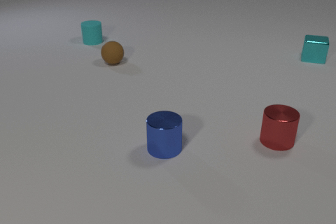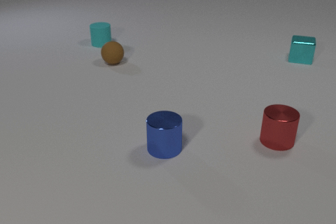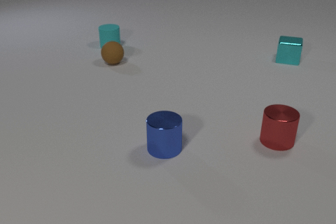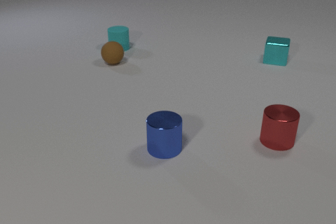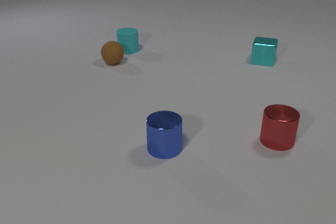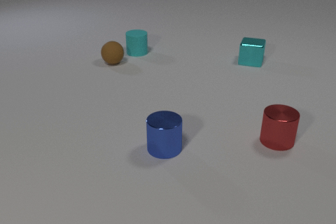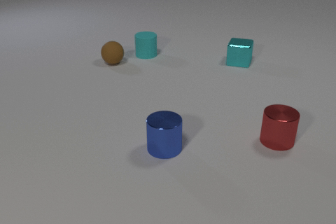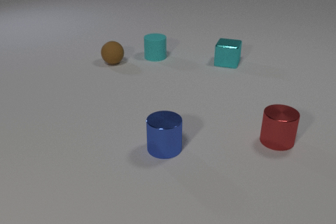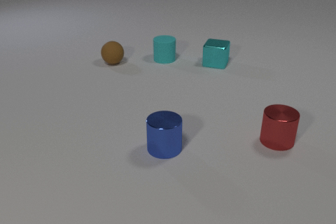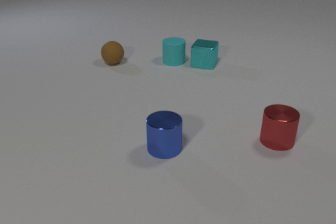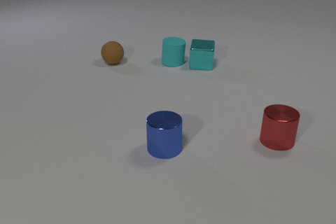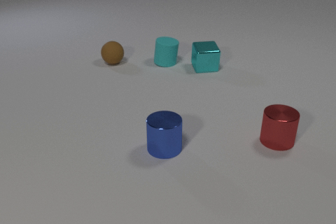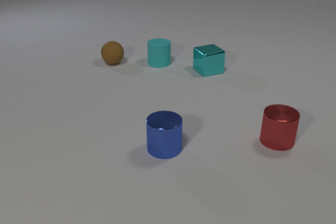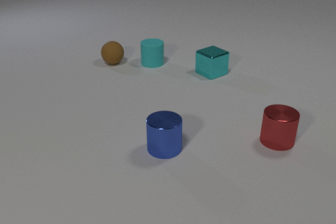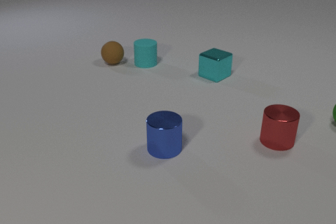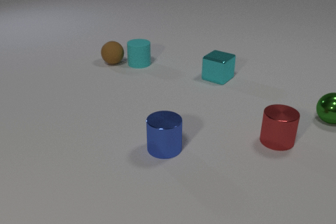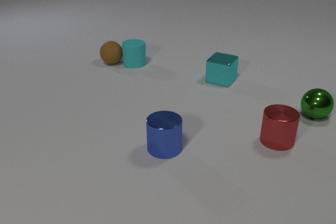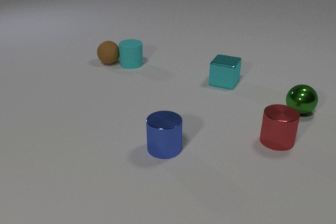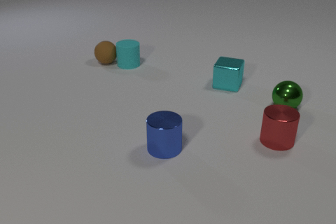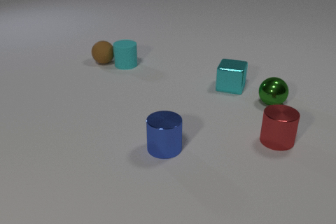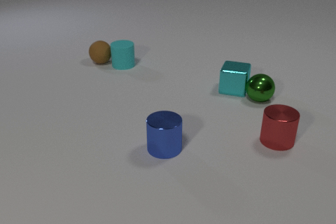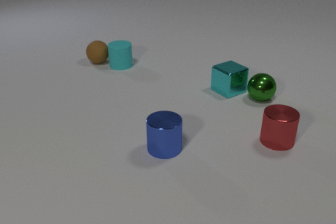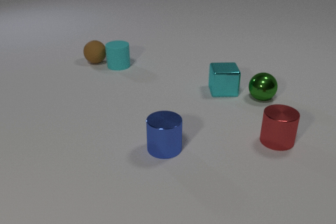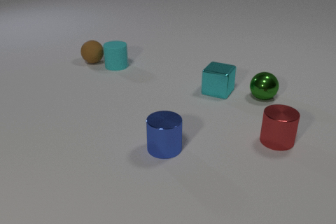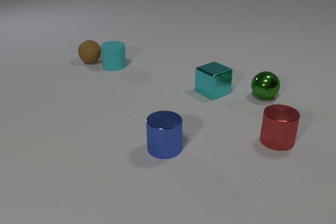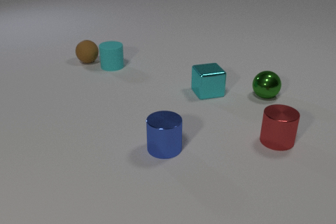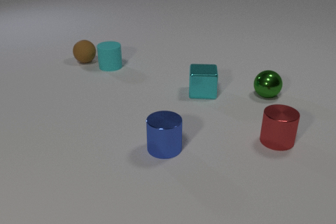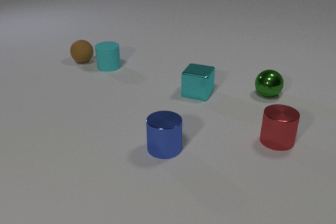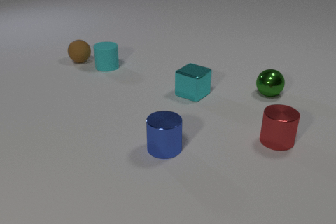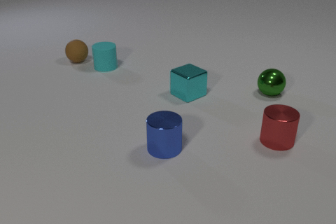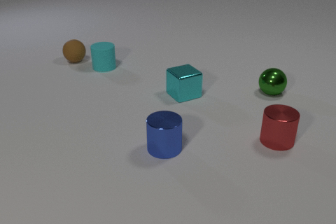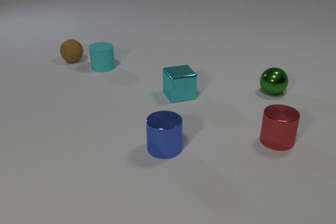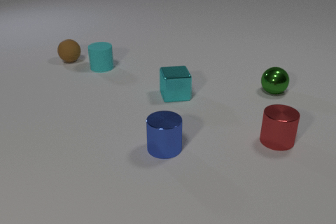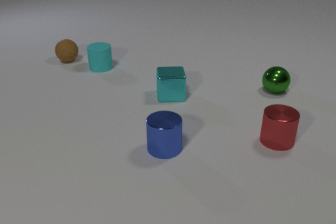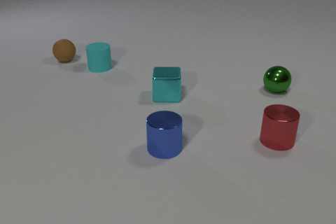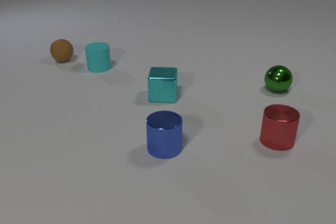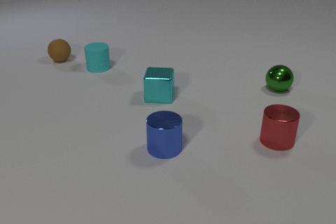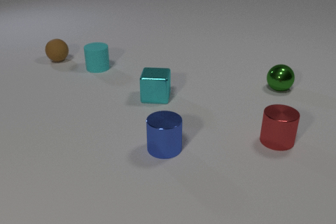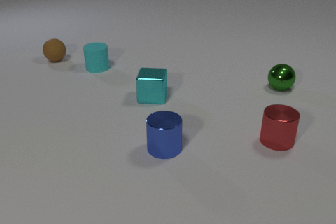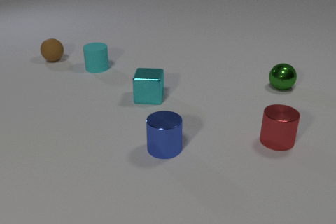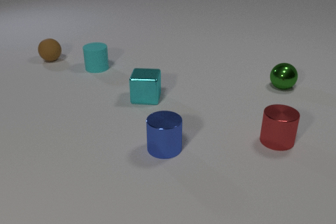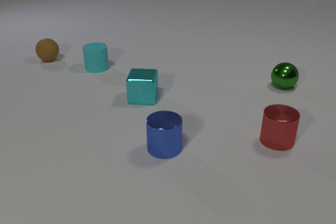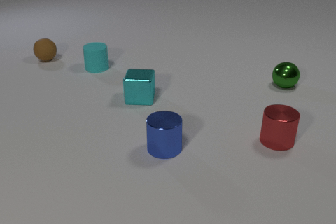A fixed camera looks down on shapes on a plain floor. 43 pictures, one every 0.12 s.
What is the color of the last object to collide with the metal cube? green.
How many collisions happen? 3.
What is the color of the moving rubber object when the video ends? brown.
0.00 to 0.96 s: The cyan rubber cylinder slides to the right and toward the camera. The cyan metal cube slides to the left.
0.96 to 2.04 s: The cyan rubber cylinder slides to the left. The cyan metal cube slides toward the camera, spins so that its near face slides to the right, counterclockwise seen from above. The green metal sphere comes in at the right edge, rolls to the left. The cyan rubber cylinder and the cyan metal cube collide. The cyan rubber cylinder and the brown rubber sphere collide.
2.04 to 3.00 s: The cyan rubber cylinder slides to the left. The cyan metal cube slides toward the camera and to the left, spins clockwise seen from above by about 135 degrees, its near face sliding to the left. The brown rubber sphere rolls to the left. The green metal sphere rolls to the left and away from the camera. The cyan metal cube and the green metal sphere collide.
3.00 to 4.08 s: The cyan rubber cylinder slides to the left. The cyan metal cube slides to the left, spins so that its near face slides to the left, clockwise seen from above. The brown rubber sphere rolls to the left. The green metal sphere rolls away from the camera and to the right.
4.08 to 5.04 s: The cyan metal cube slides to the left. The brown rubber sphere rolls to the left and away from the camera. The green metal sphere rolls away from the camera and to the right.
